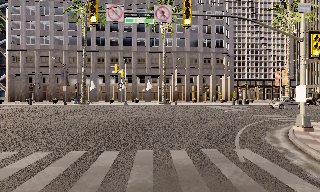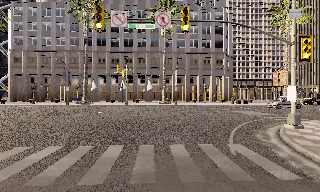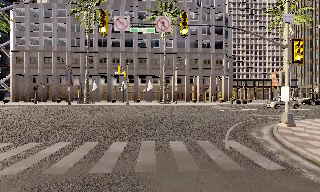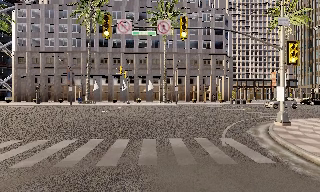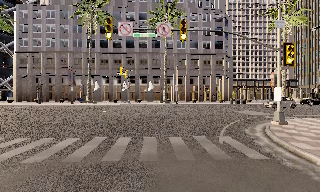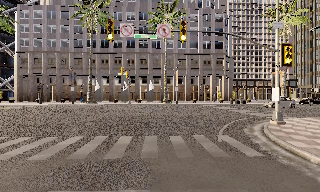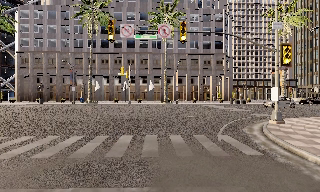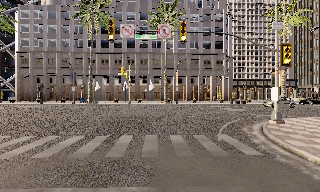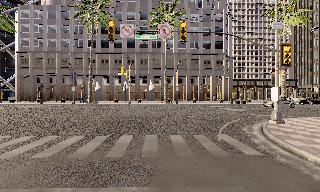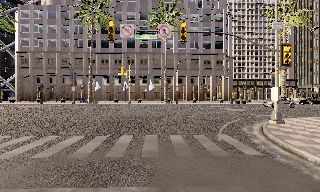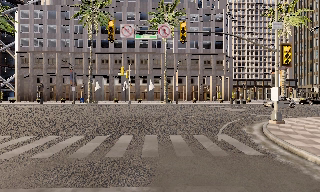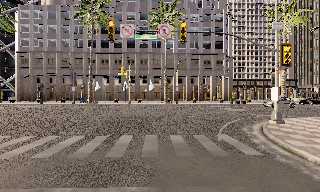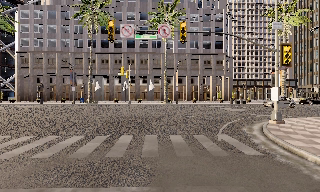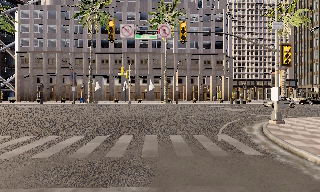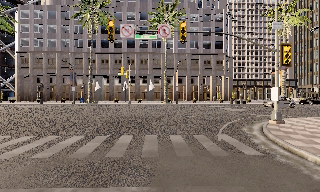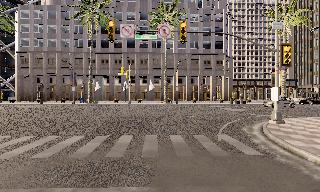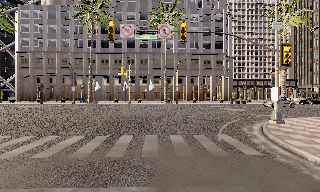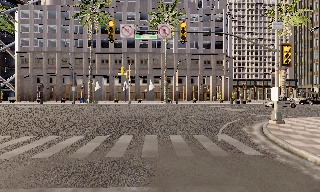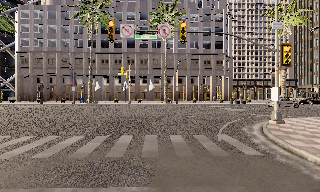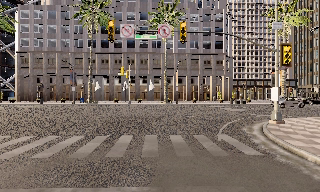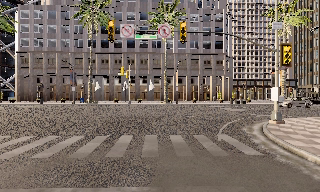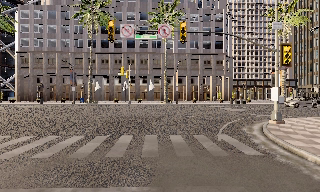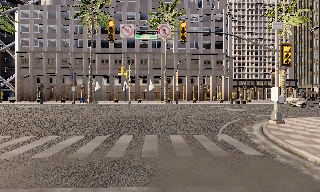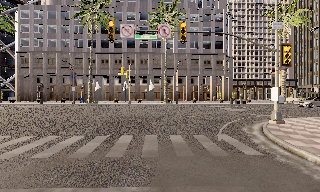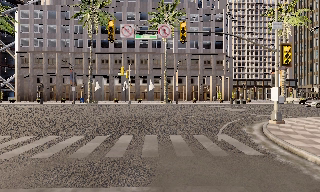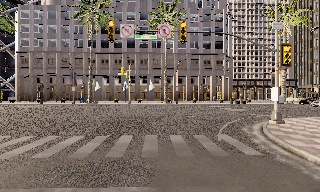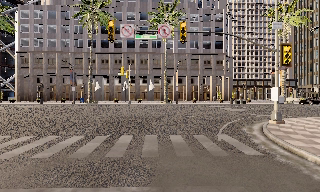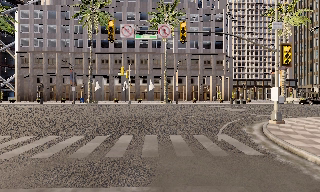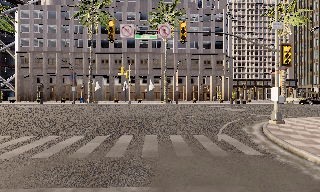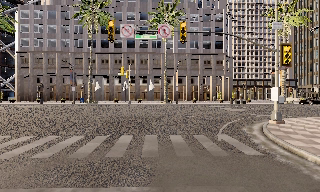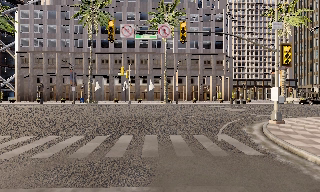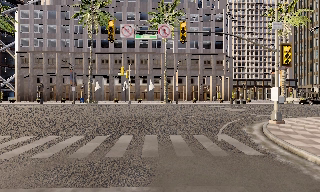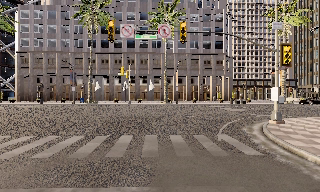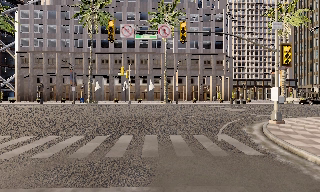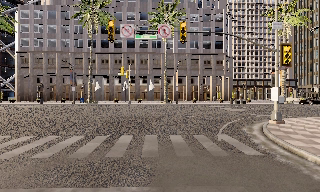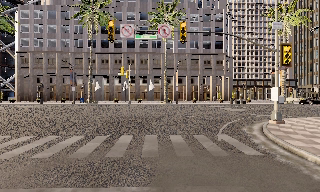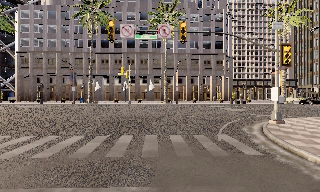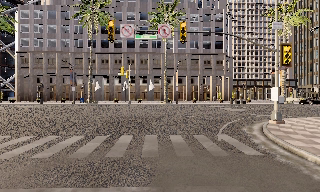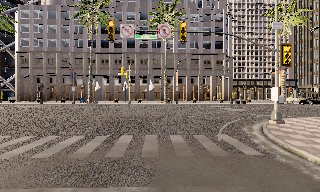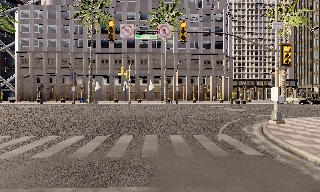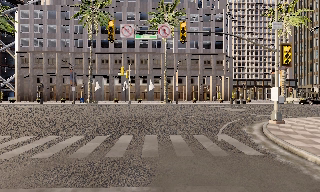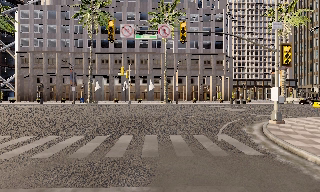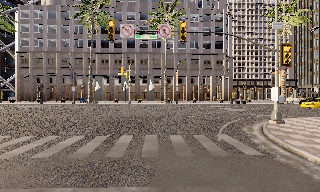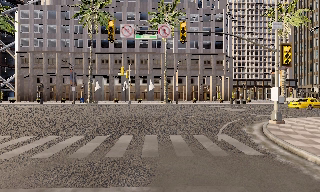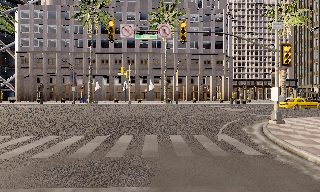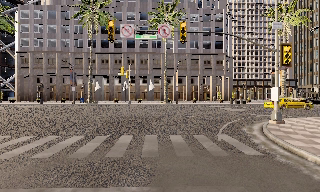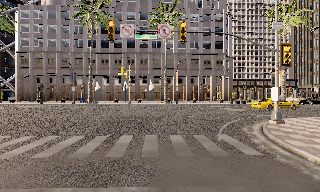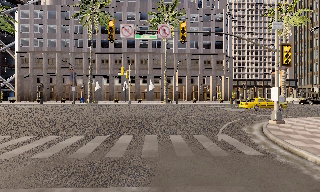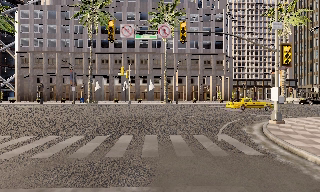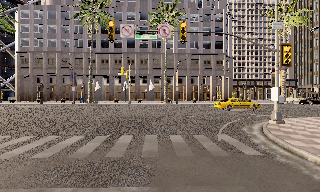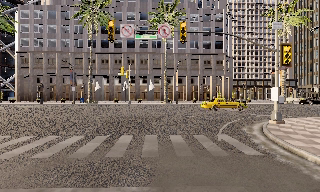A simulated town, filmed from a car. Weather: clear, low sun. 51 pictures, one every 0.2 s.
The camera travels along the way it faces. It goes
backward.
0.0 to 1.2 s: The camera travels backward, about 2 m, so what stands in front gets smaller. It loses speed.
1.2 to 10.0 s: The camera keeps its place and its aim.
The film runs backward here.
